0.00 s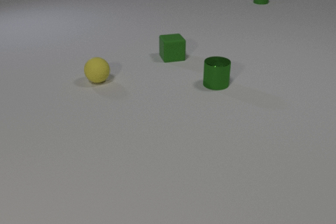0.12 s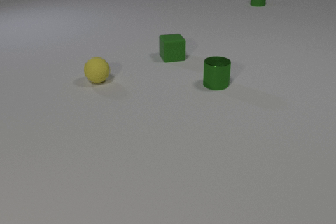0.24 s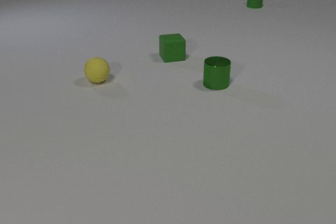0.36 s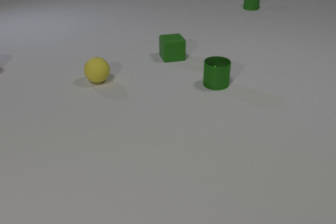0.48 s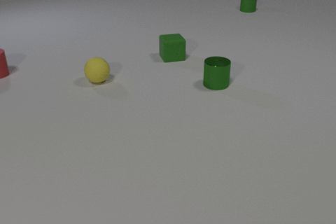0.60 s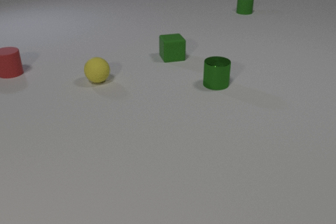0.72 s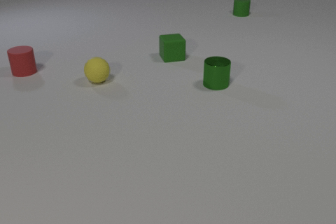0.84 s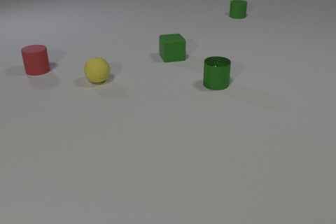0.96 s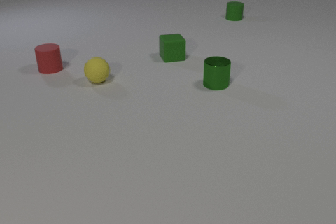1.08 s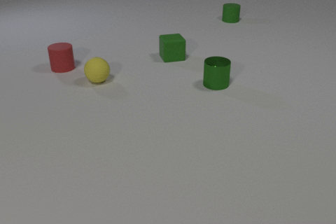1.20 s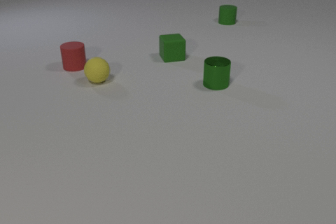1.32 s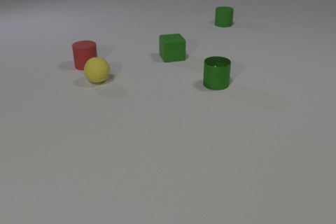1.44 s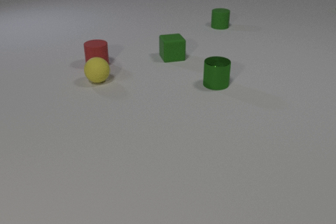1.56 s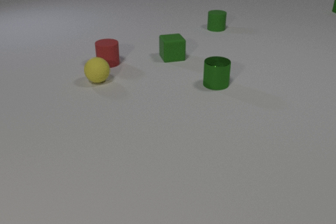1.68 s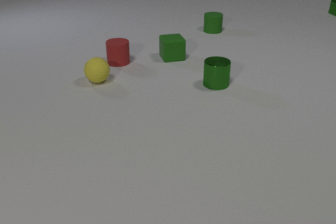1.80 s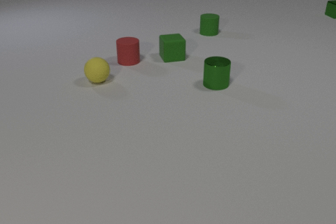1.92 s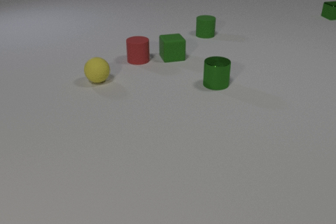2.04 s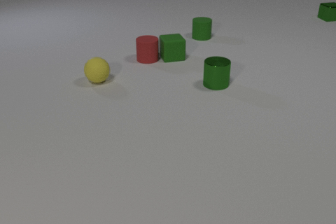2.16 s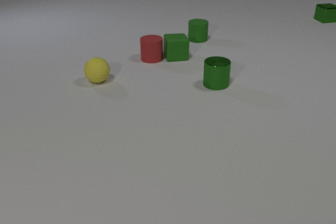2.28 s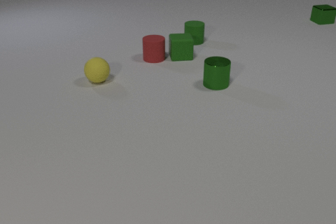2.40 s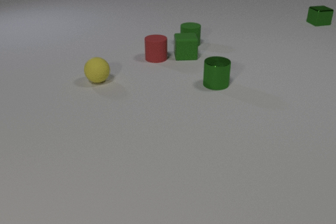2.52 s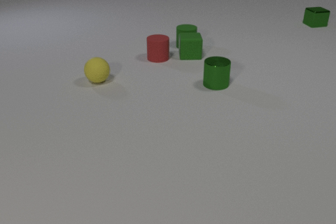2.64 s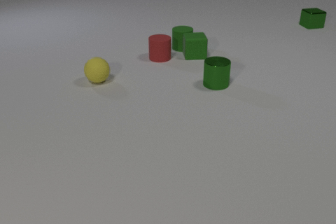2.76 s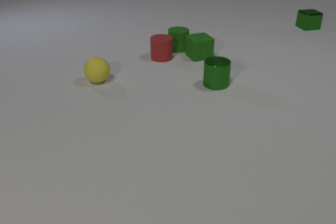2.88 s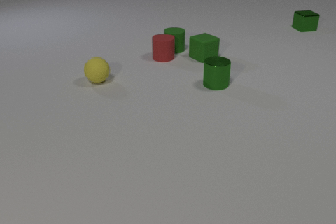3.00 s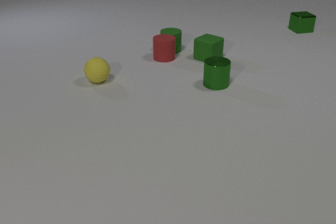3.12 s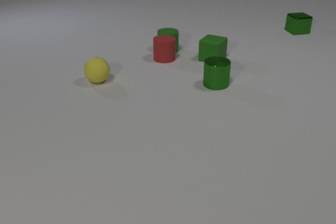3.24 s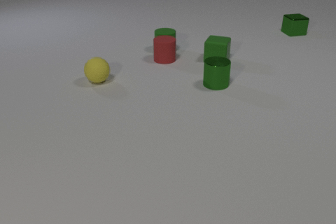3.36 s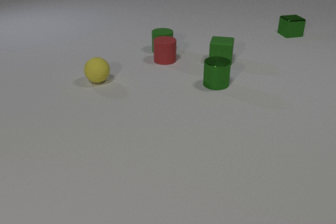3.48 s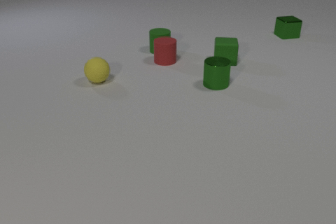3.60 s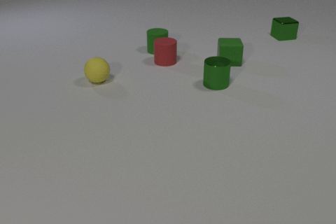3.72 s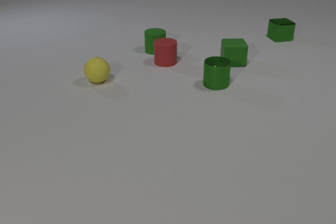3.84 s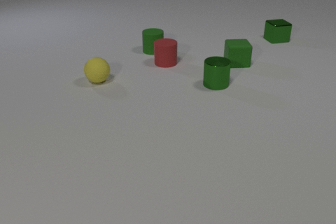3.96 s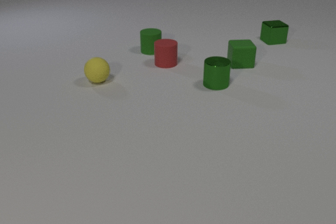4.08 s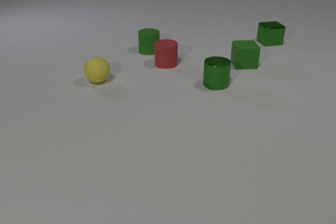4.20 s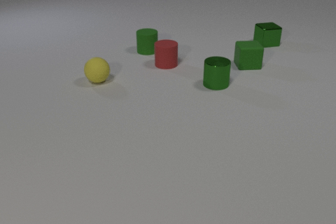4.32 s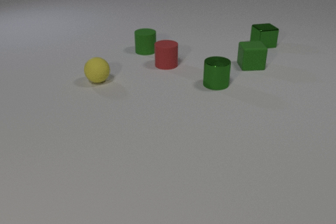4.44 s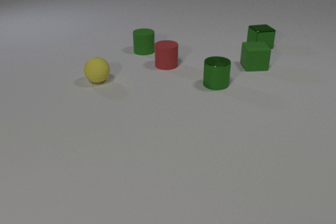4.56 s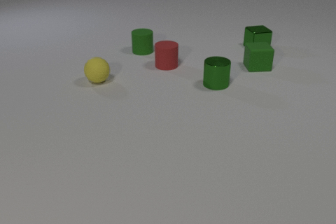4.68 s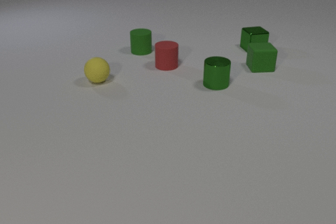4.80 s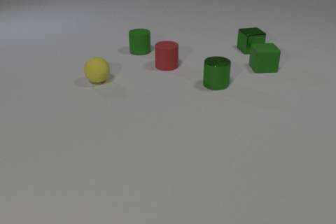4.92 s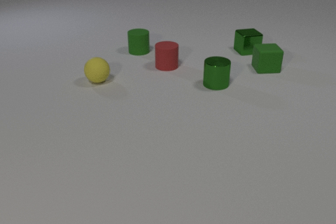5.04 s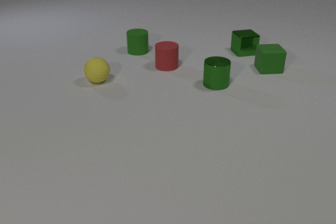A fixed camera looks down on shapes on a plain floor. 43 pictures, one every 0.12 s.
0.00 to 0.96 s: The red rubber cylinder comes in at the left edge, slides to the right. The green rubber cylinder slides toward the camera and to the left.
0.96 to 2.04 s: The red rubber cylinder slides to the right. The green rubber cylinder slides toward the camera and to the left. The green metal cube comes in at the right edge, slides toward the camera and to the left.
2.04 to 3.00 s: The red rubber cylinder slides to the right. The green rubber cube slides to the right, spins counterclockwise seen from above by about 30 degrees, its near face sliding to the right. The green rubber cylinder slides toward the camera and to the left. The green metal cube slides toward the camera and to the left. The red rubber cylinder and the green rubber cube collide. The green rubber cube and the green rubber cylinder collide. The red rubber cylinder and the green rubber cylinder collide.
3.00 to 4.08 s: The red rubber cylinder slides toward the camera. The green rubber cube slides to the right, spins so that its near face slides to the right, counterclockwise seen from above. The green rubber cylinder slides to the left. The green metal cube slides toward the camera and to the left.
4.08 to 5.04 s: The red rubber cylinder slides toward the camera. The green rubber cube slides to the right. The green rubber cylinder slides to the left. The green metal cube slides toward the camera and to the left.
What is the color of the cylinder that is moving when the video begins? green.
How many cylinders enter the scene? 1.
What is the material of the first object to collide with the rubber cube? rubber.
